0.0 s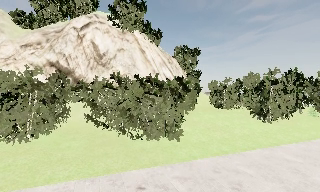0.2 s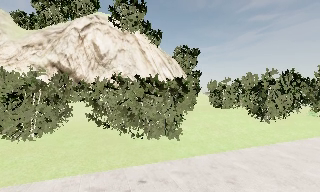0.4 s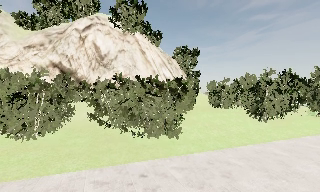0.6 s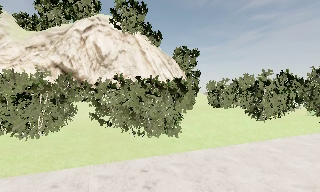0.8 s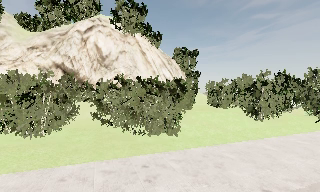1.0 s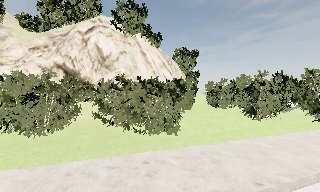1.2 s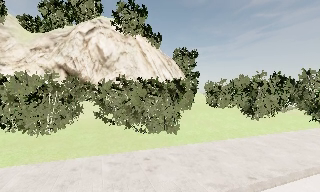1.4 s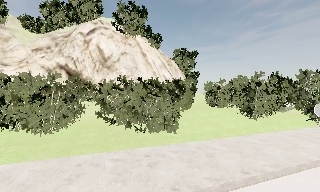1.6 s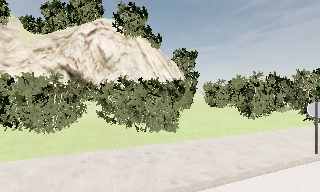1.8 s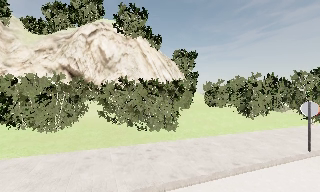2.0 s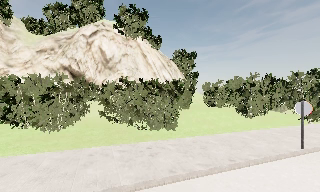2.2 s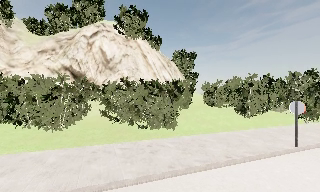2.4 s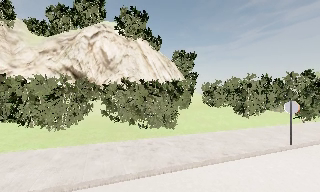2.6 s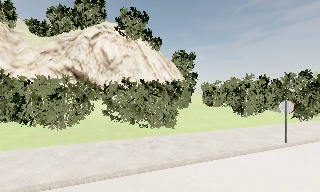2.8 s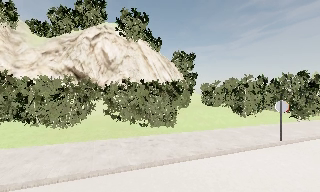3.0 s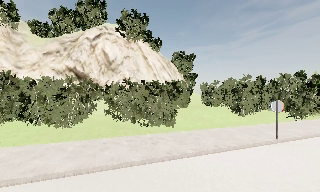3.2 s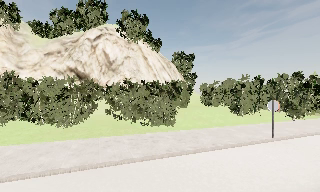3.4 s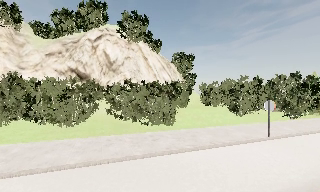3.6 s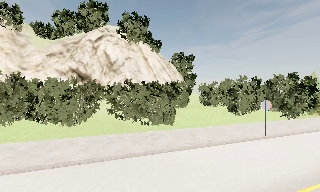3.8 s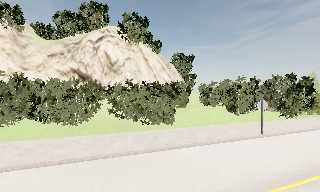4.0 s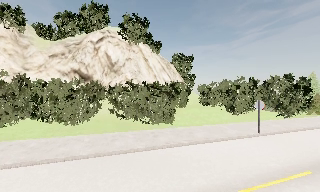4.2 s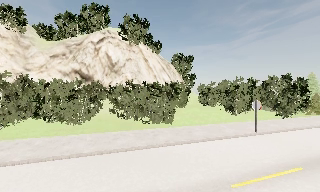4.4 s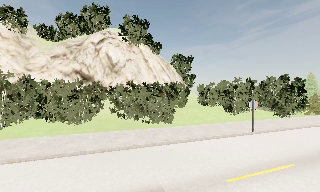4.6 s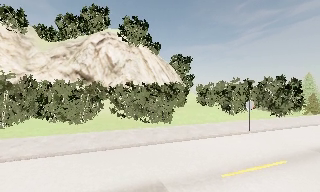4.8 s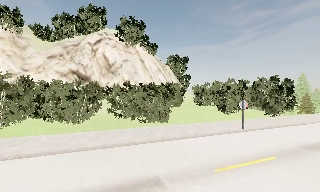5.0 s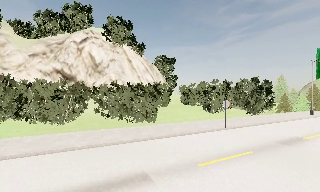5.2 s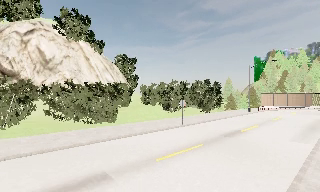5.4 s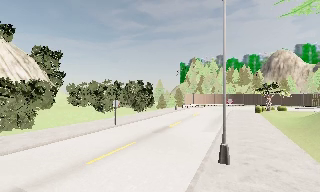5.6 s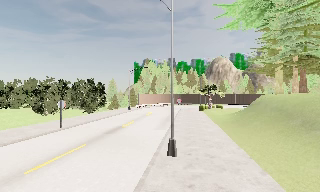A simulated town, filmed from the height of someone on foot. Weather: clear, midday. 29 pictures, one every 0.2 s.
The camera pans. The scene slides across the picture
to the left.
The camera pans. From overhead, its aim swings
clockwise.
0.0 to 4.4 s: The camera travels backward, about 7 m, so what stands in front gets smaller.
4.4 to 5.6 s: The camera pans to its right, which is clockwise from overhead, by about 60 degrees. It travels backward, about 2 m.
The film runs backward here.
